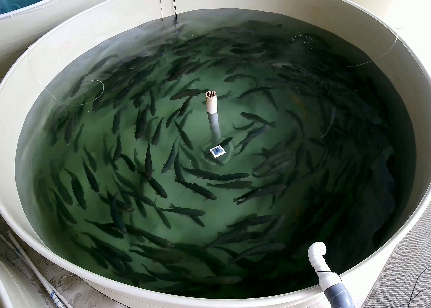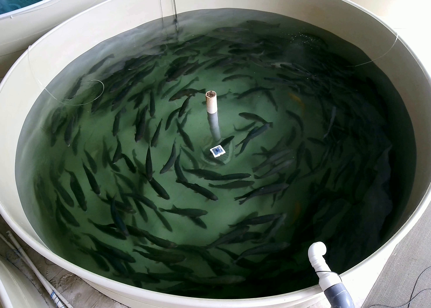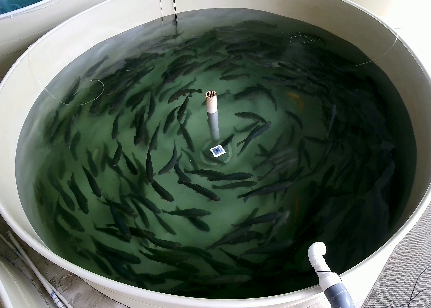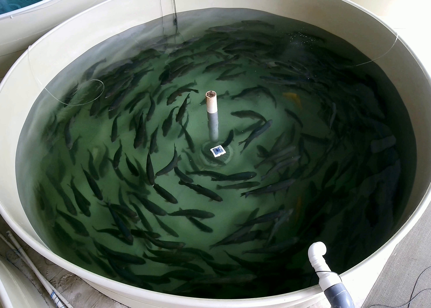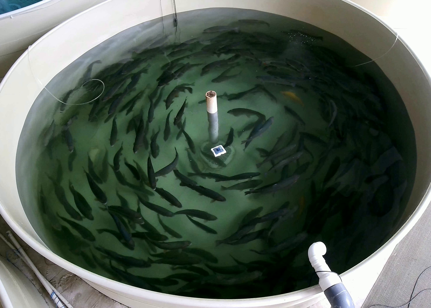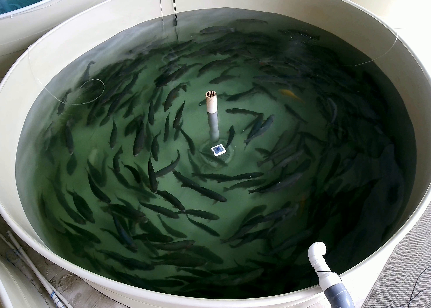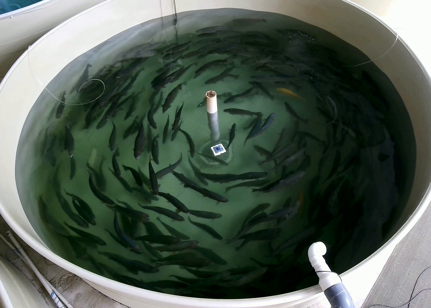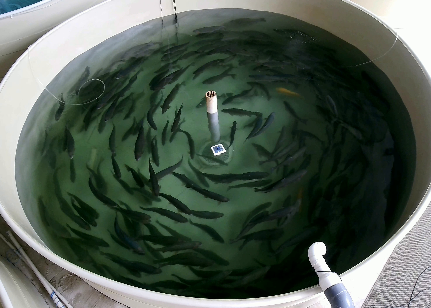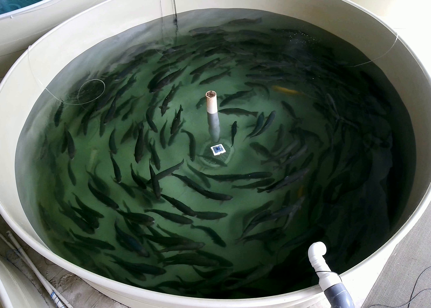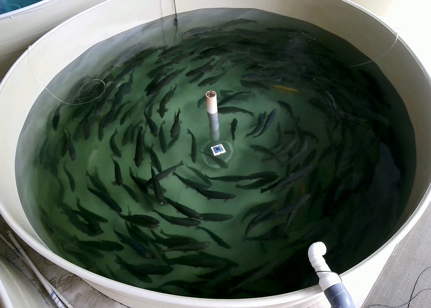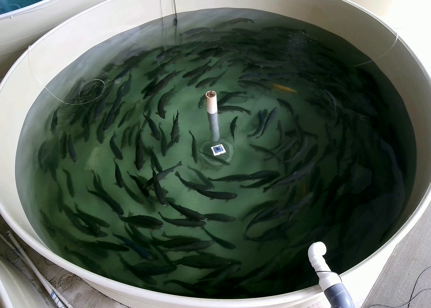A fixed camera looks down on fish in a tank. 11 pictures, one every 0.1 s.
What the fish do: Normal cruising.
